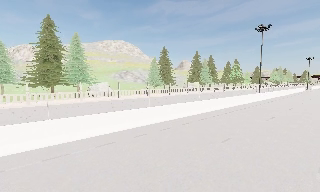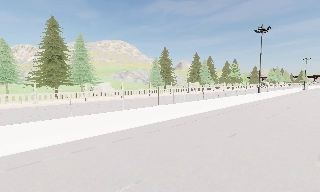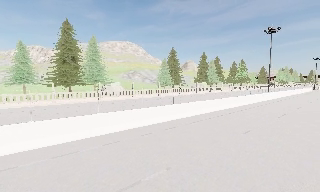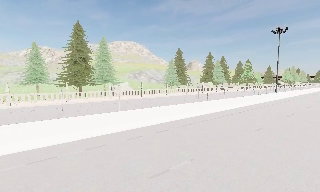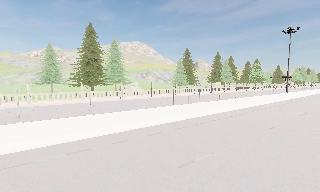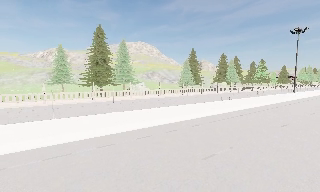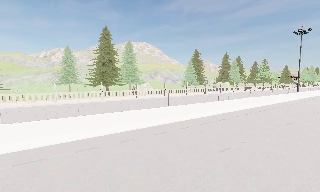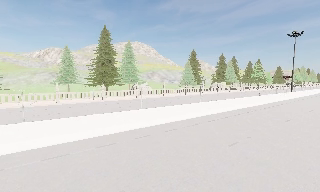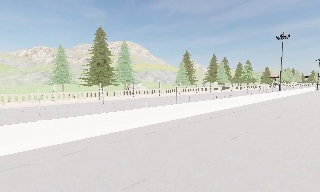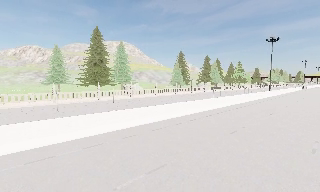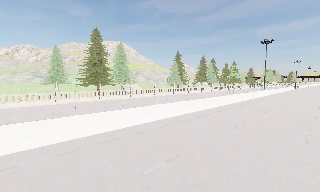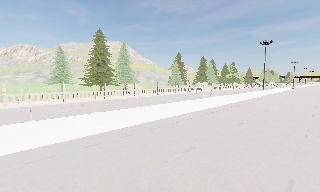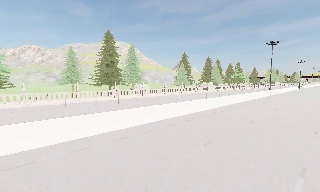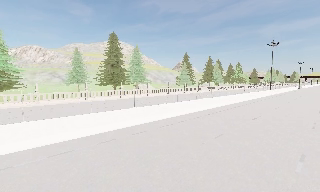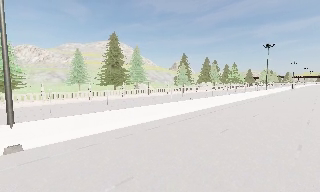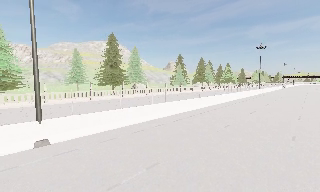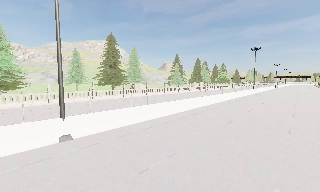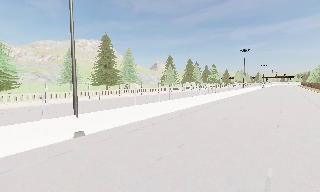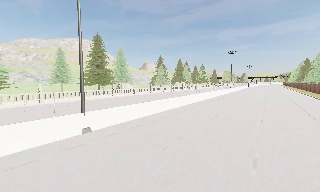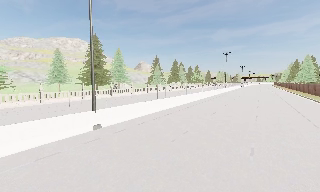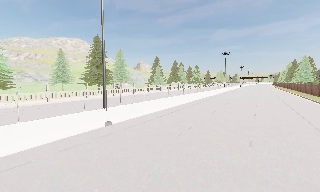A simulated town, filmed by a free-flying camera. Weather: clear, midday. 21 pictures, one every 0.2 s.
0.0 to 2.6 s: The camera travels to its left and backward, about 15 m, so close, fixed things drift to the right.
2.6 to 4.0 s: The camera pans to its right, which is clockwise from overhead, by about 15 degrees. It travels backward and to its left, about 8 m, so what stands in front gets smaller.
The film runs backward here.
